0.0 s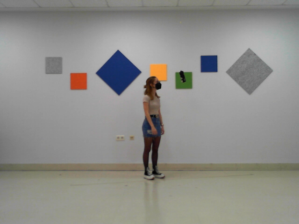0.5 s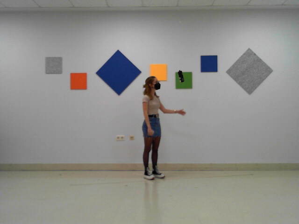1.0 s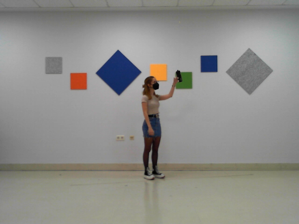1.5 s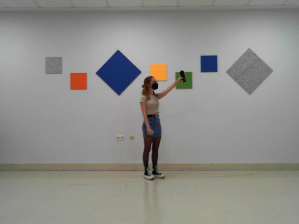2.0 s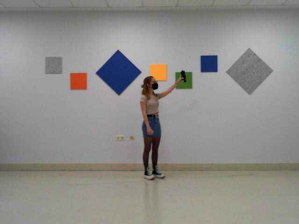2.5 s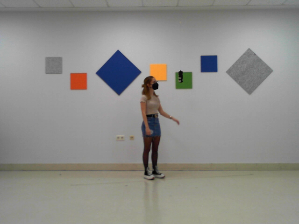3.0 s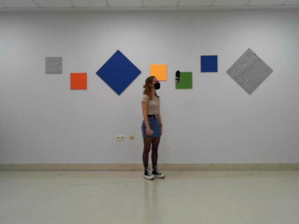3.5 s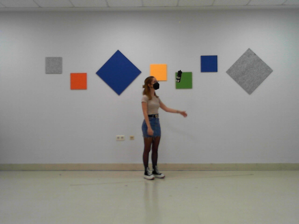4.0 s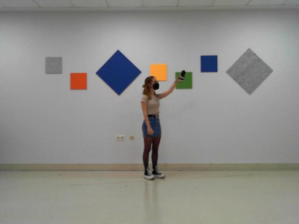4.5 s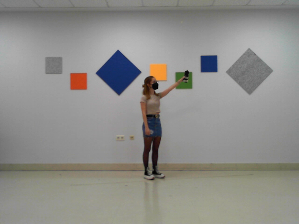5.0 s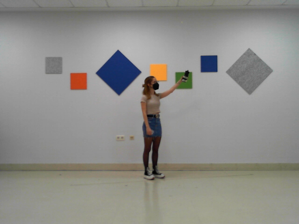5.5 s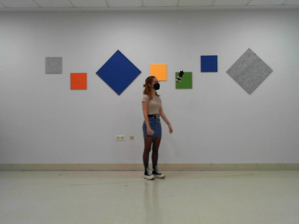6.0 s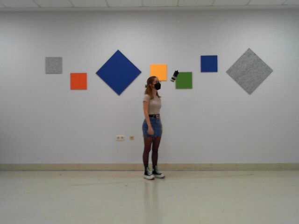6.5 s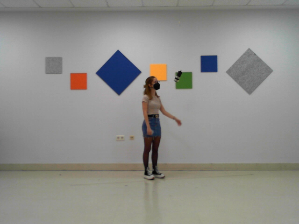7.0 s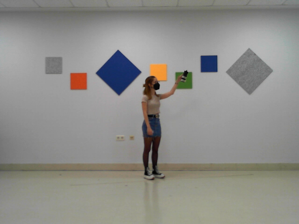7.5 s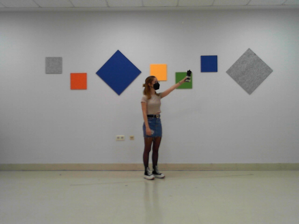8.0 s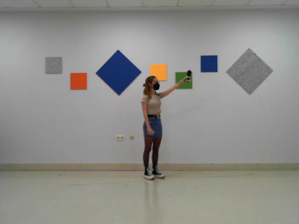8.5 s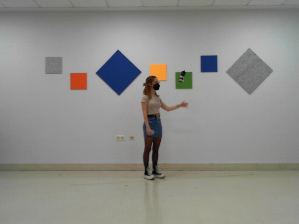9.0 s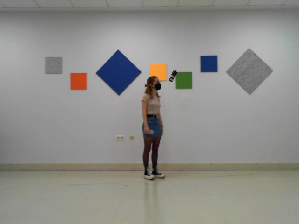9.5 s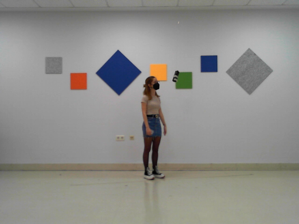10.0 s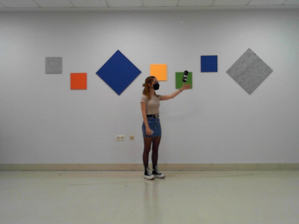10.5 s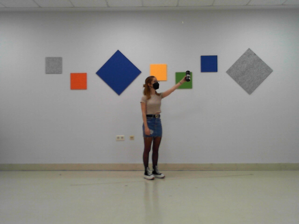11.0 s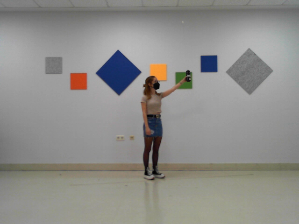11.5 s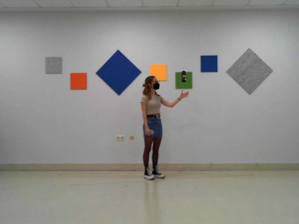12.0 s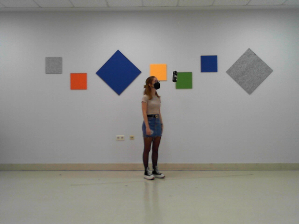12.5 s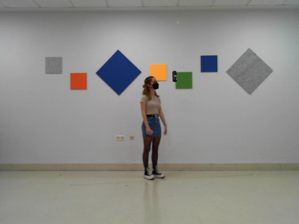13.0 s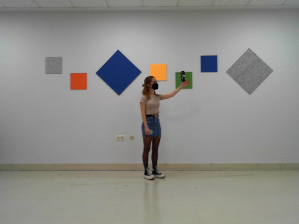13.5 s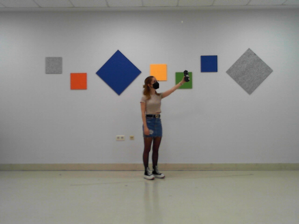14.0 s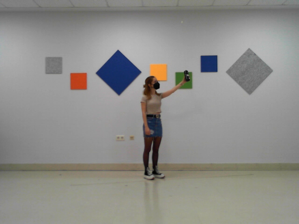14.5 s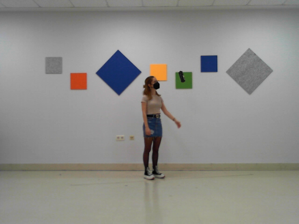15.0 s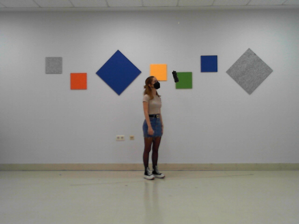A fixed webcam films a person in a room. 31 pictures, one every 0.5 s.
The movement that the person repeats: Reach up for a bottle in a high position, left hand.
